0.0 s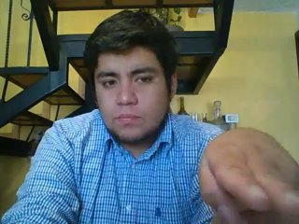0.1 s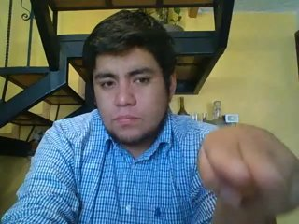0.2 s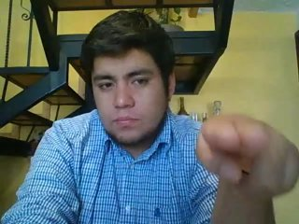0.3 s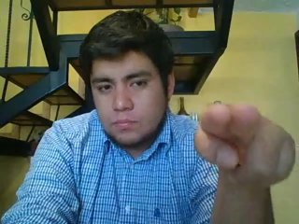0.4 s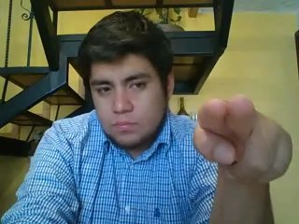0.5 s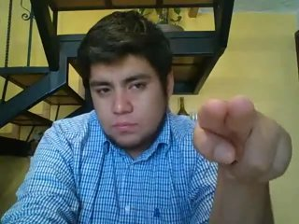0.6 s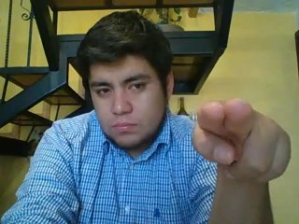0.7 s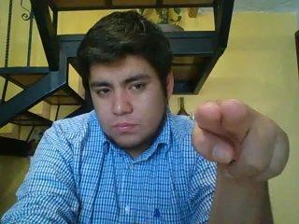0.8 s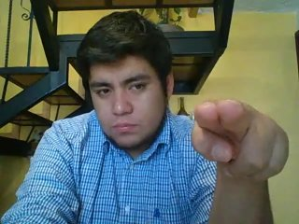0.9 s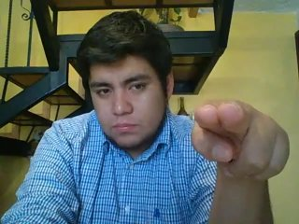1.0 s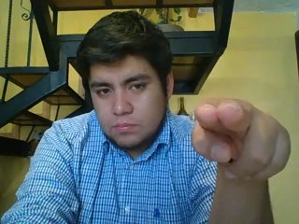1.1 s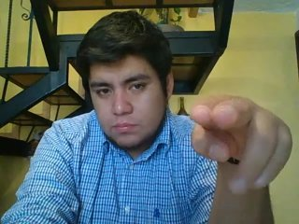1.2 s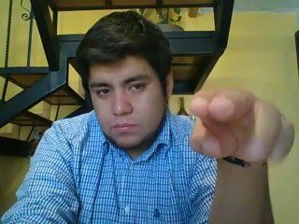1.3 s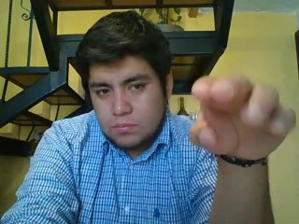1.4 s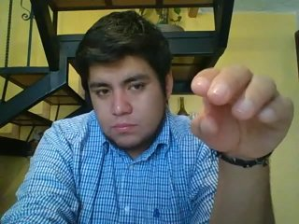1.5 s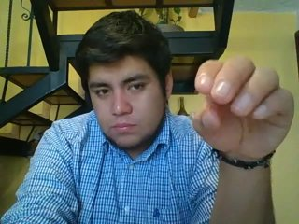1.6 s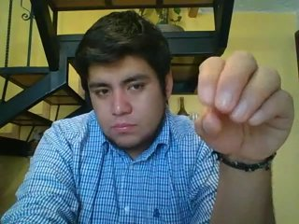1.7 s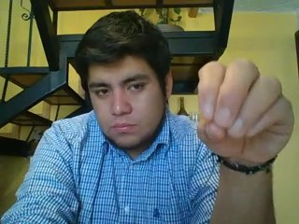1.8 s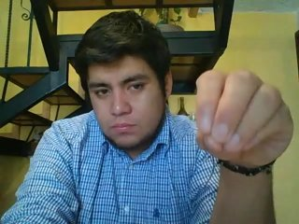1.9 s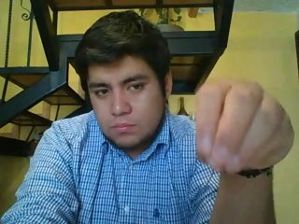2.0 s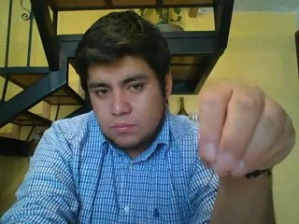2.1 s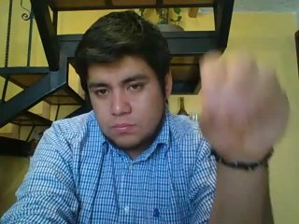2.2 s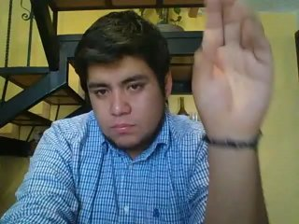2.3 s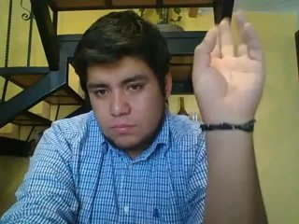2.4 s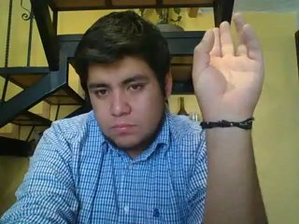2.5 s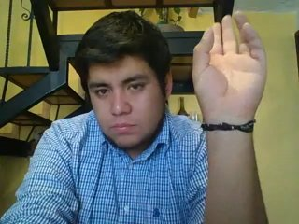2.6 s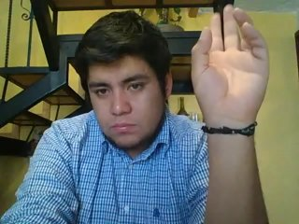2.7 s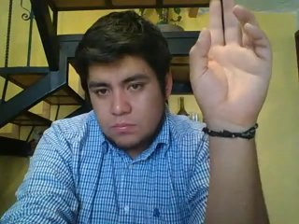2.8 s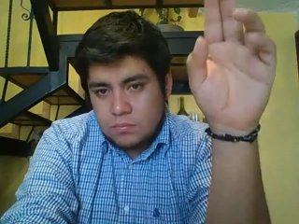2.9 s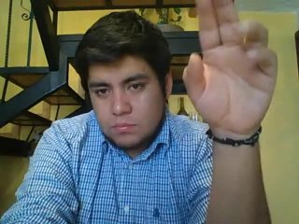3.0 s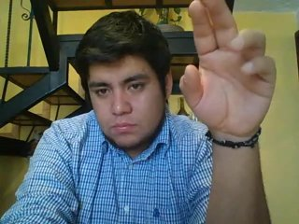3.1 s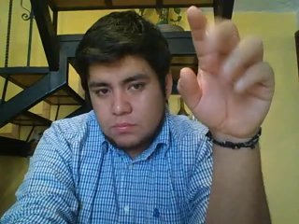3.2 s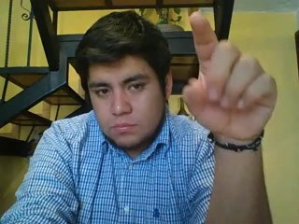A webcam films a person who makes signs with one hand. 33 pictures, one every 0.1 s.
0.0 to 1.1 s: Pointing with two fingers.
1.2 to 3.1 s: On the screen the hand sweeps upward. The name of the sign: Throw up.
